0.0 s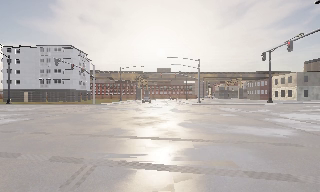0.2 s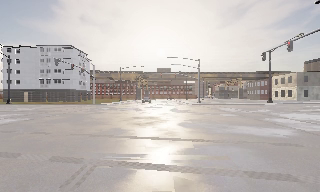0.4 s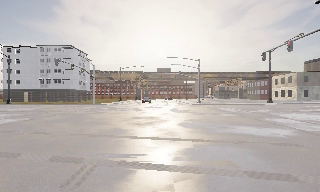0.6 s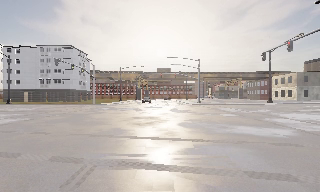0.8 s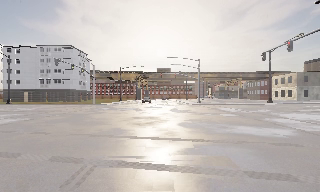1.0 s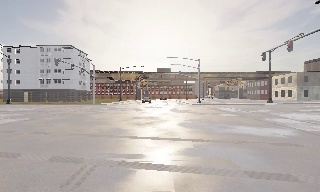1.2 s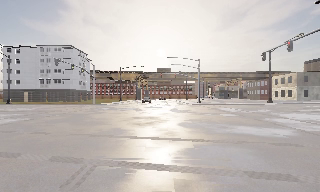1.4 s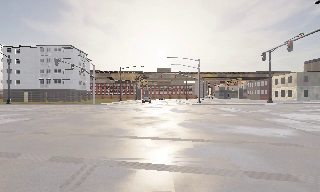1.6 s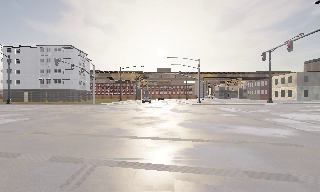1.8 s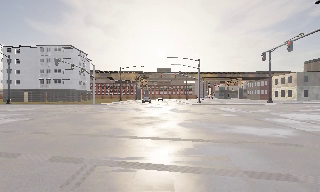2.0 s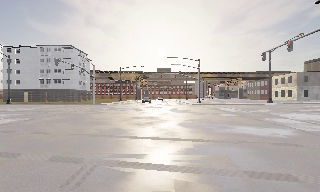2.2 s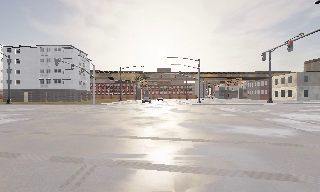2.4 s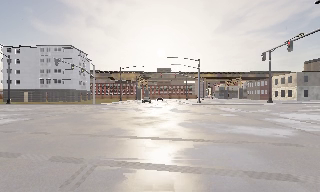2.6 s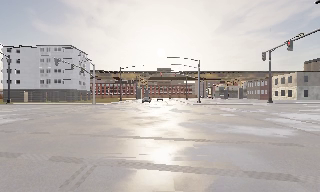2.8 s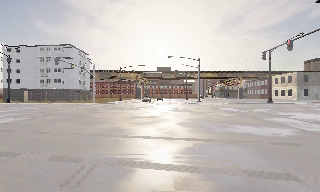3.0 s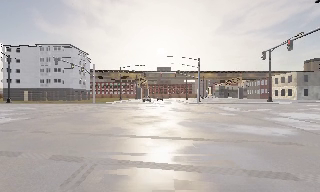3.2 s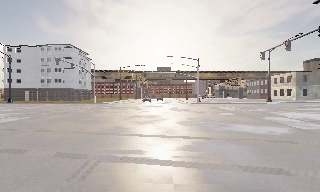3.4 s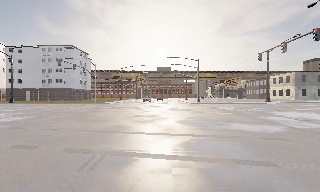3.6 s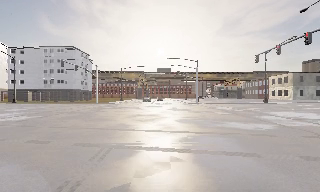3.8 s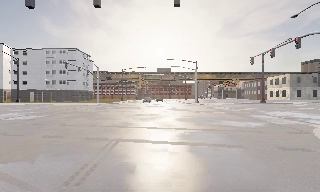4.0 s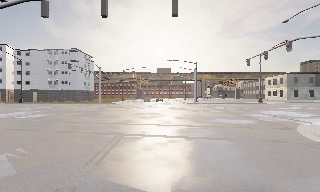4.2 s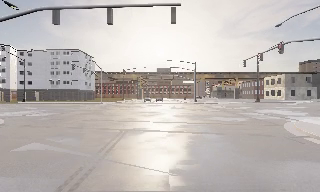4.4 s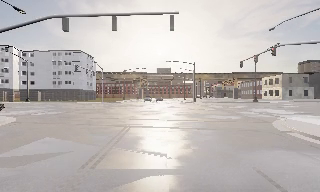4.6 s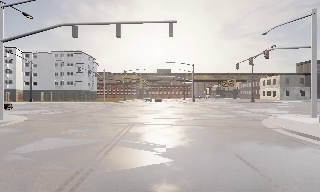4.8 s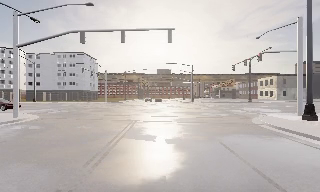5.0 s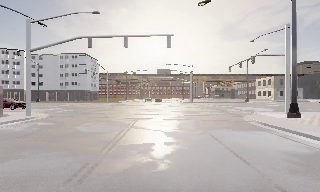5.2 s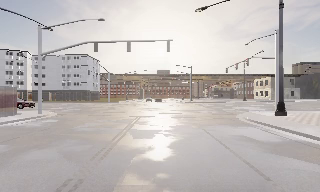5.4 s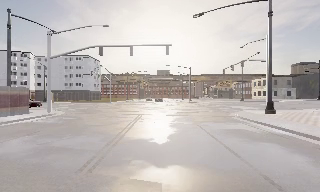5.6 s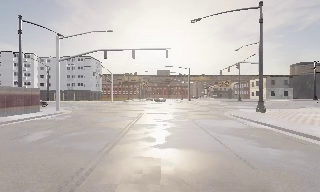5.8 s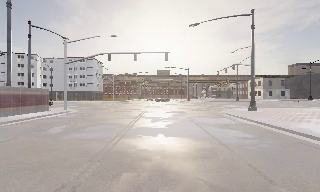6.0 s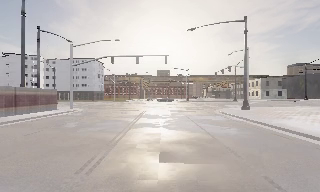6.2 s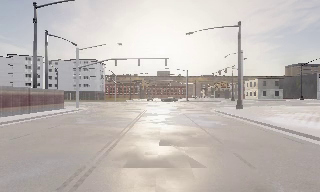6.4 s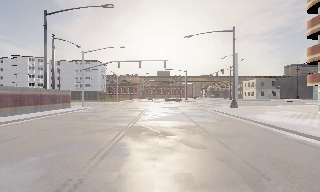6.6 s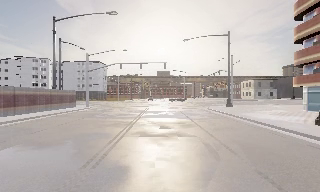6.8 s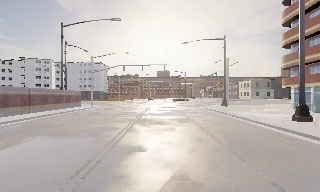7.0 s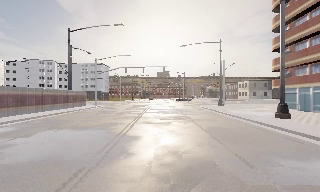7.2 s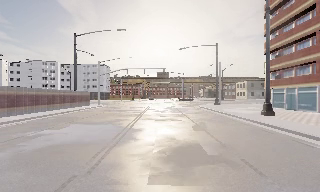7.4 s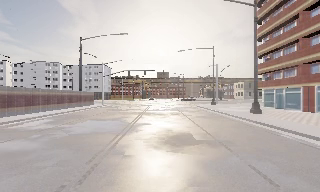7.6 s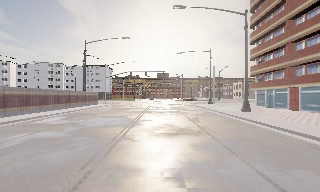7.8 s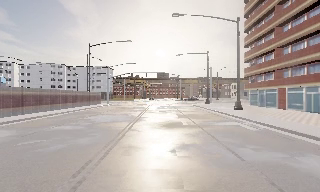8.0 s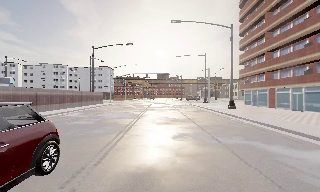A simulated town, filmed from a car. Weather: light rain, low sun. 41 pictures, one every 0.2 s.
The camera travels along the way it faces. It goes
backward.
0.0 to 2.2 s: The camera keeps its place and its aim.
2.2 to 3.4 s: The camera travels backward, about 0.5 m, so what stands in front gets smaller. It gains speed.
3.4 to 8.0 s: The camera travels backward, about 30 m, so what stands in front gets smaller. It gains speed.
The film runs backward here.
